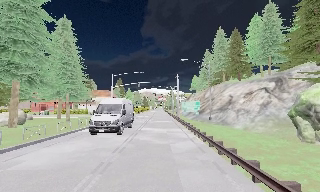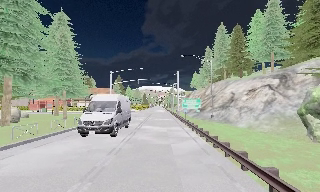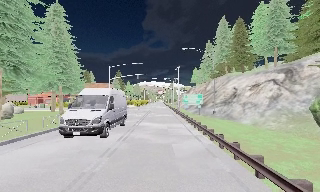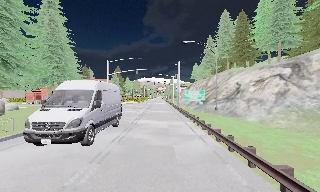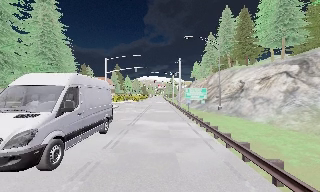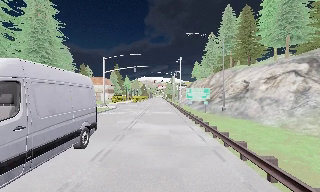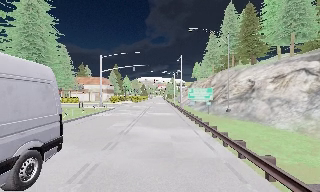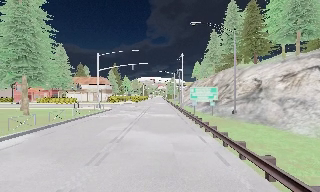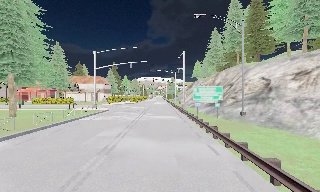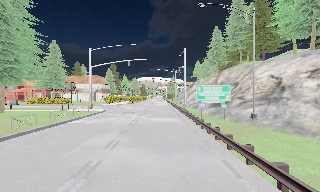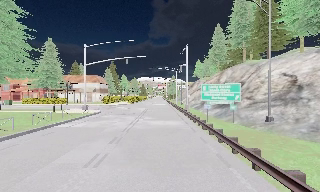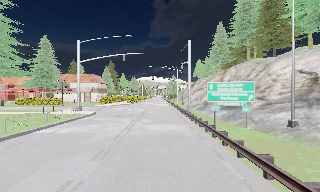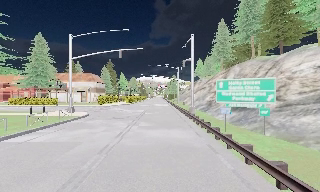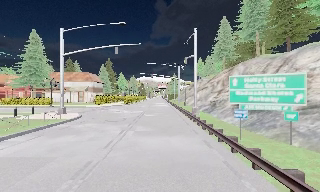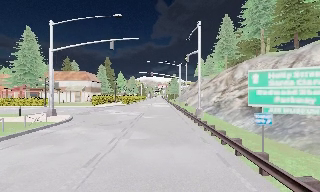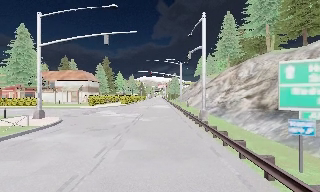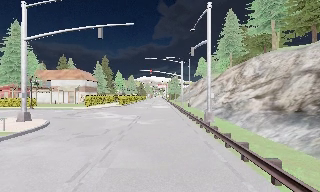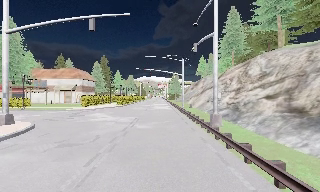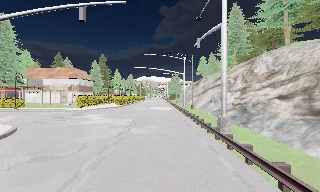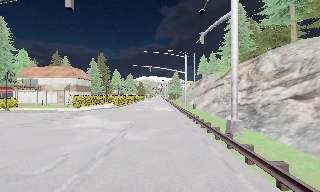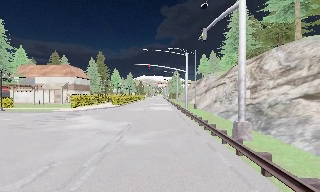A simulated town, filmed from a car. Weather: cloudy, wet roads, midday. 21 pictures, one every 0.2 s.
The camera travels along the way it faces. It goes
forward.
0.0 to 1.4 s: The camera travels forward, about 6 m, so what stands in front looms larger. It gains speed.
1.4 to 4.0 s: The camera travels forward, about 17 m, so what stands in front looms larger.
The film runs forward here.
